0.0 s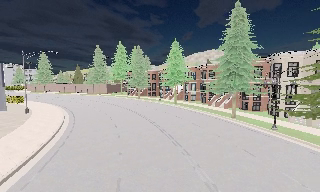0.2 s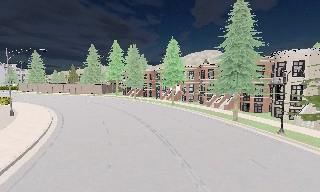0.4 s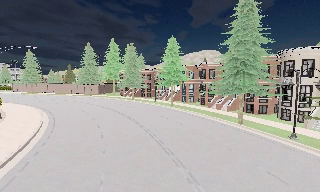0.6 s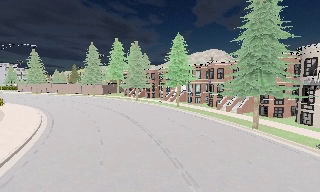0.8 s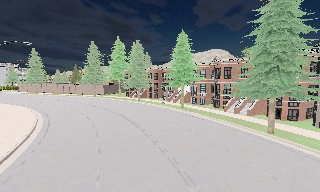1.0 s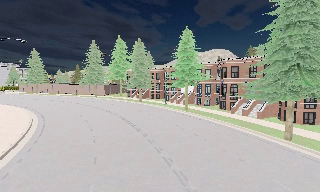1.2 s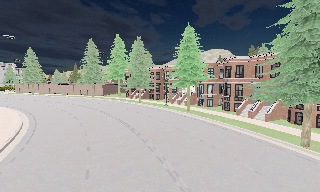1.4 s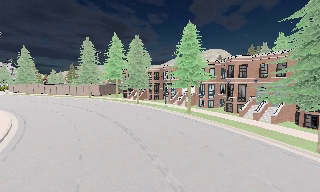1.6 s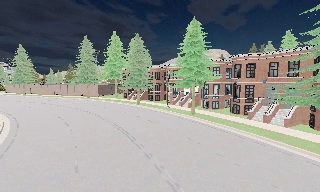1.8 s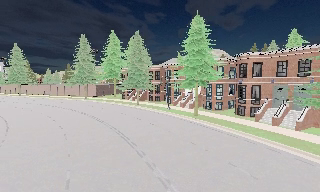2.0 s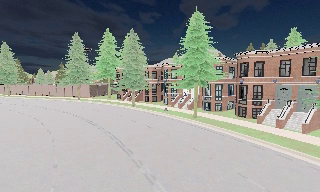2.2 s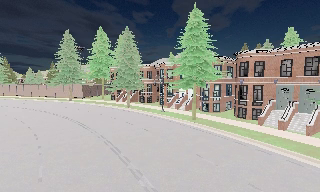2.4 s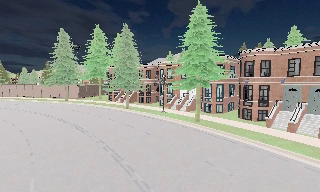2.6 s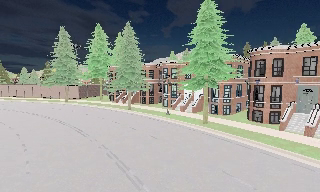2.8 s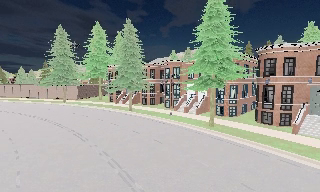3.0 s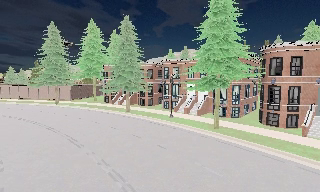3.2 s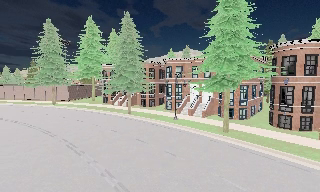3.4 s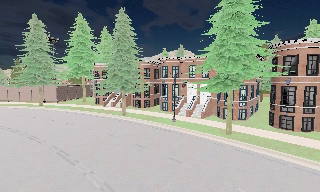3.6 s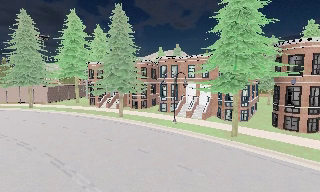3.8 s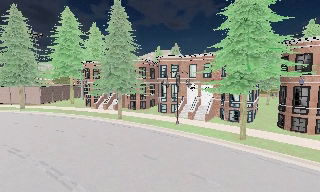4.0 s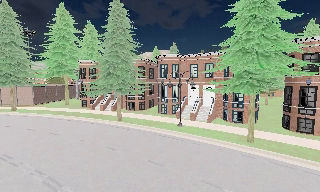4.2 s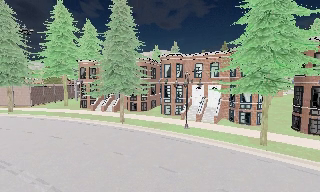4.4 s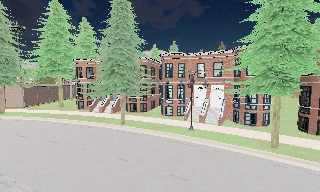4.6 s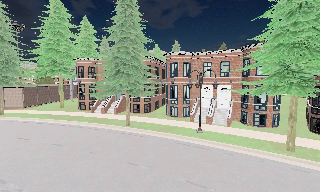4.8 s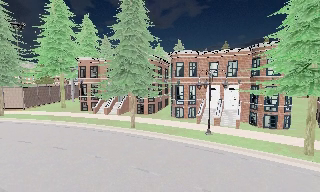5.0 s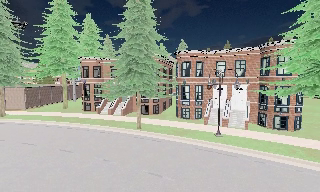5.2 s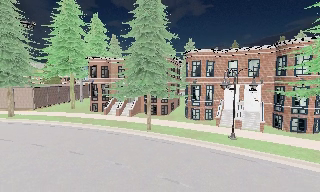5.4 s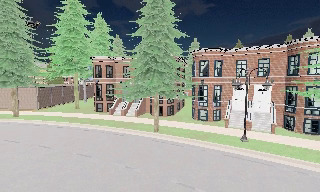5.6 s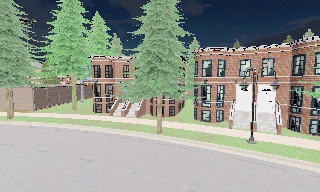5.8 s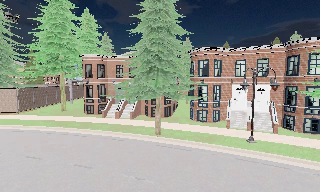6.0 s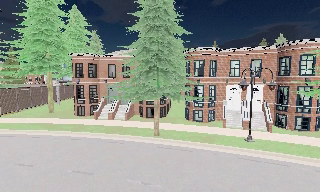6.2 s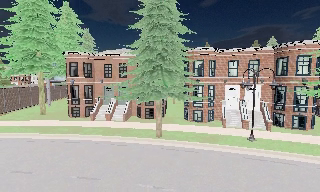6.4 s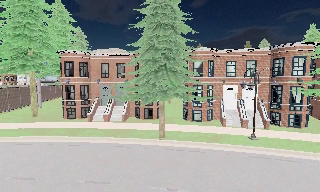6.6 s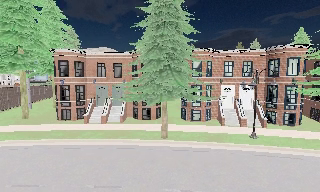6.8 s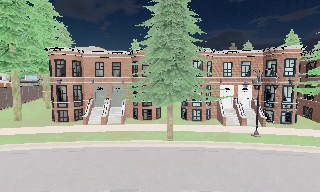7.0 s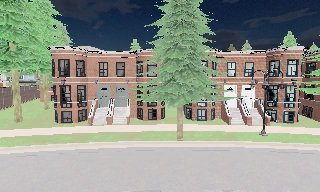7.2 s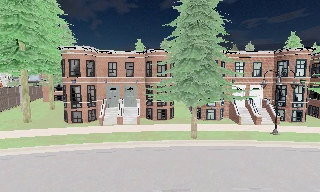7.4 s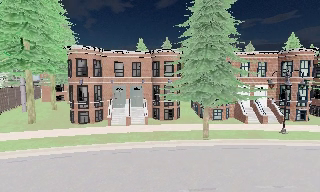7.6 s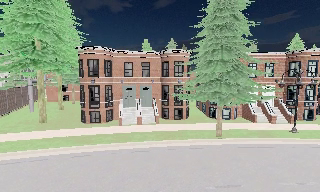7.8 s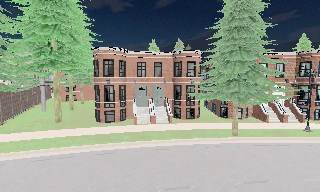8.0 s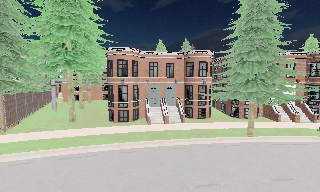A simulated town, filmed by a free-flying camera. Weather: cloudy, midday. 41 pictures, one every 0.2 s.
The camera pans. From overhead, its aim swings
clockwise.
0.0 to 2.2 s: The camera travels forward, about 13 m, so what stands in front looms larger.
2.2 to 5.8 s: The camera pans to its right, which is clockwise from overhead, by about 20 degrees. It travels forward and to its left, about 15 m, so what stands in front looms larger.
5.8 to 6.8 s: The camera pans to its right, which is clockwise from overhead, by about 20 degrees. It travels to its left, about 4.5 m.
6.8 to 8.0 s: The camera travels to its left, about 7 m, so close, fixed things drift to the right.
The film runs backward here.
